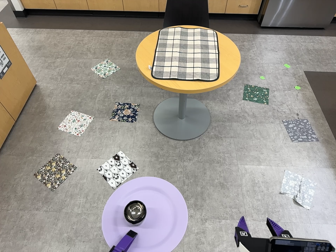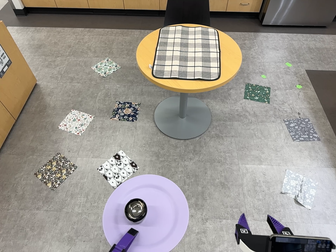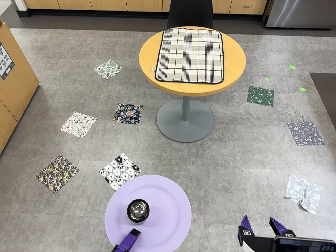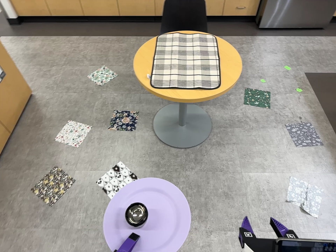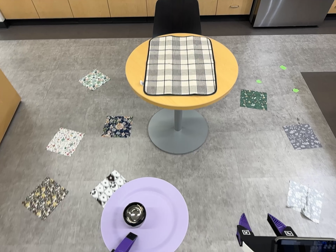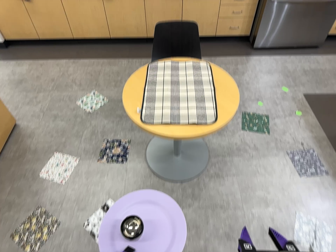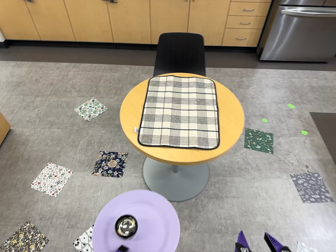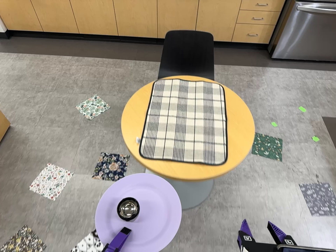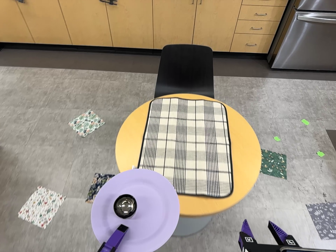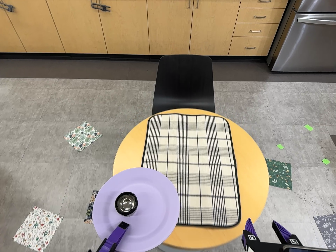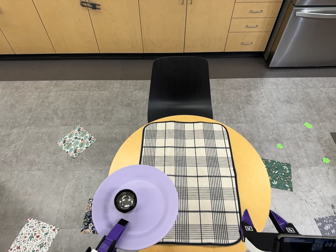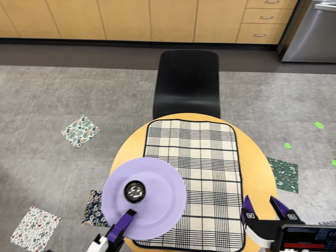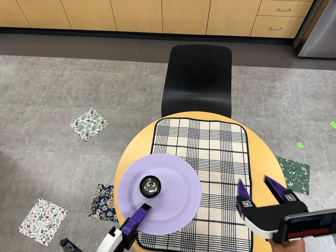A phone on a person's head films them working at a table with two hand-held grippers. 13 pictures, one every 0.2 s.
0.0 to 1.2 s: The camera travels toward the top of its view and forward, about 50 cm, so close, fixed things drift downward.
1.2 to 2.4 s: The camera travels toward the top of its view and forward, about 70 cm, so close, fixed things drift downward. Its aim tips toward the bottom of its view by about 10 degrees.
The film runs forward here.
